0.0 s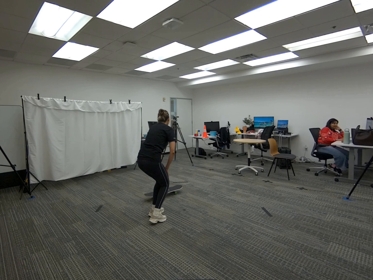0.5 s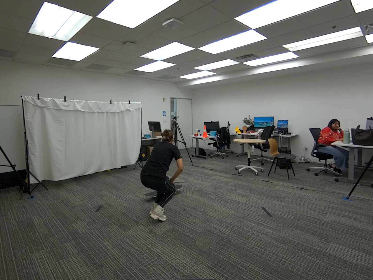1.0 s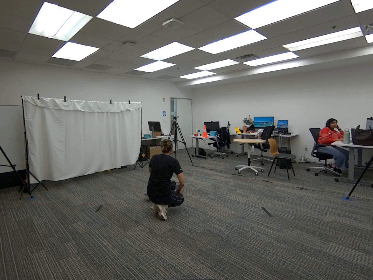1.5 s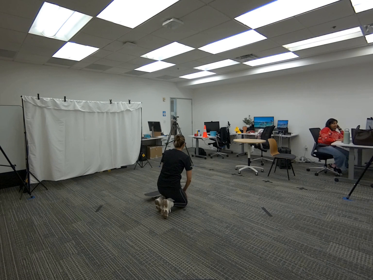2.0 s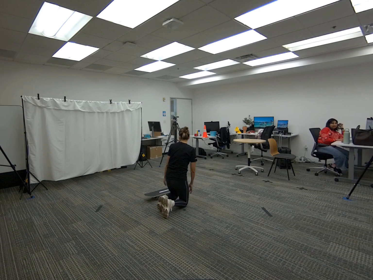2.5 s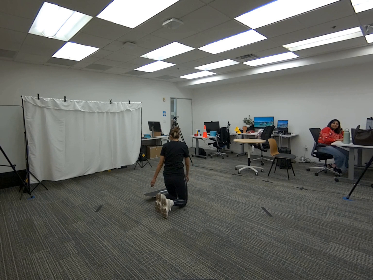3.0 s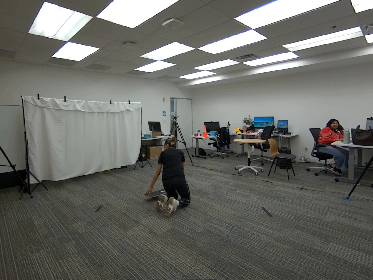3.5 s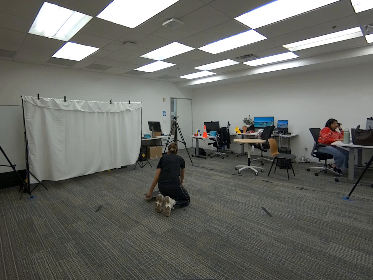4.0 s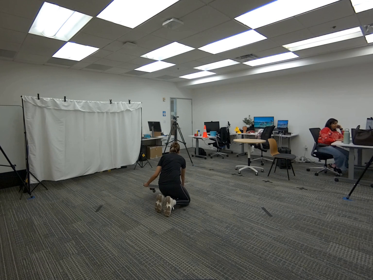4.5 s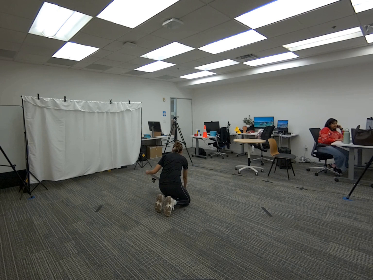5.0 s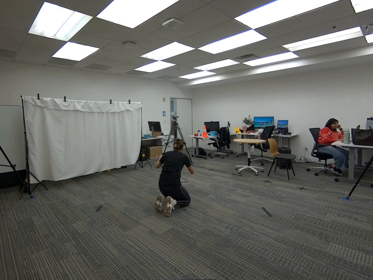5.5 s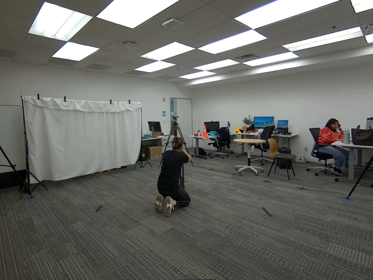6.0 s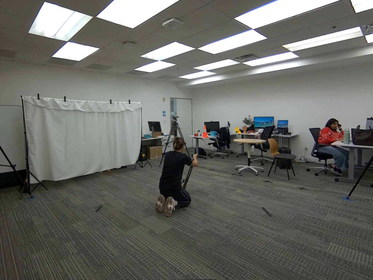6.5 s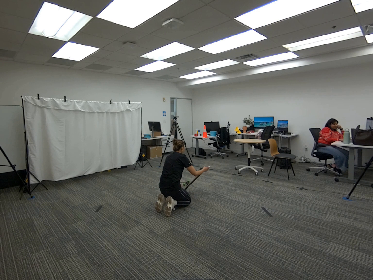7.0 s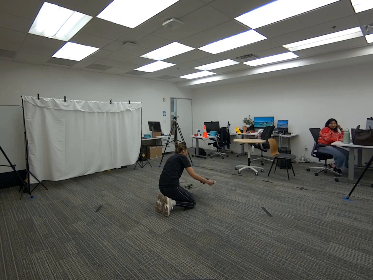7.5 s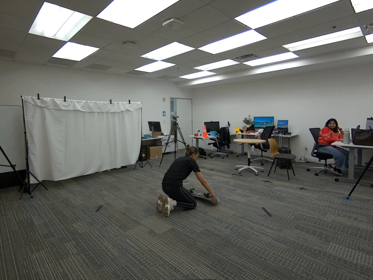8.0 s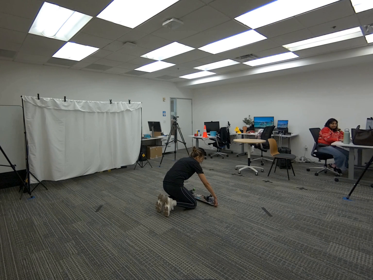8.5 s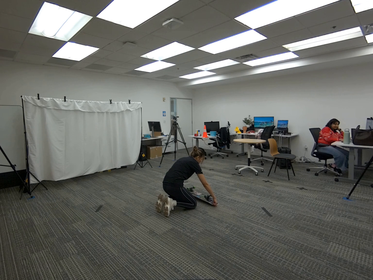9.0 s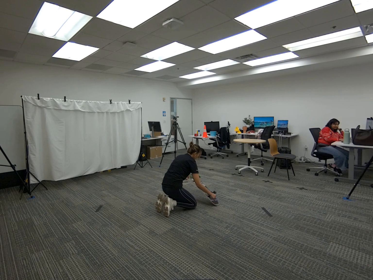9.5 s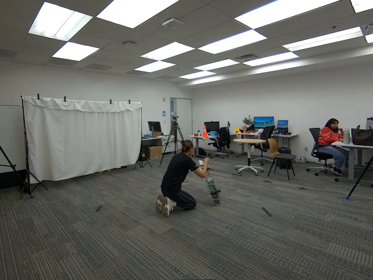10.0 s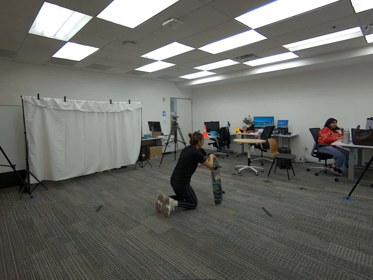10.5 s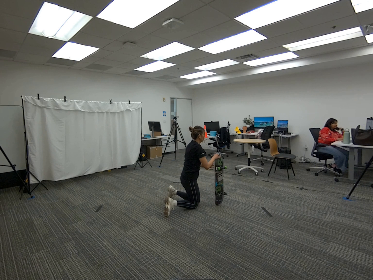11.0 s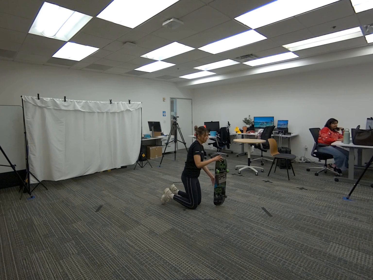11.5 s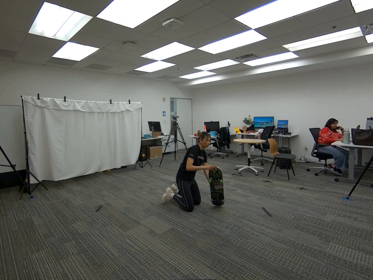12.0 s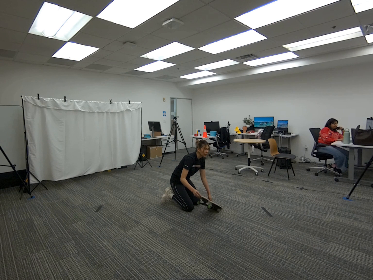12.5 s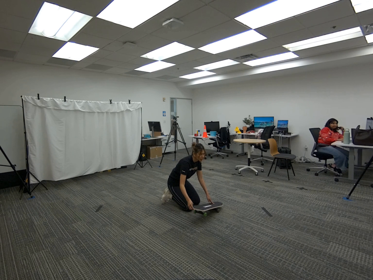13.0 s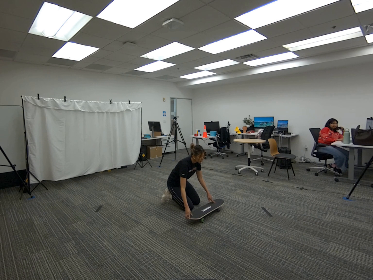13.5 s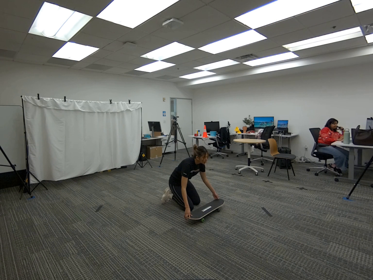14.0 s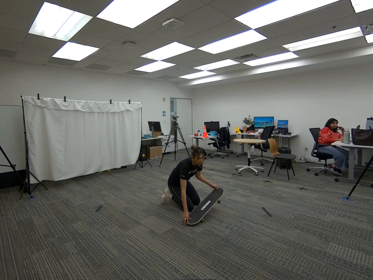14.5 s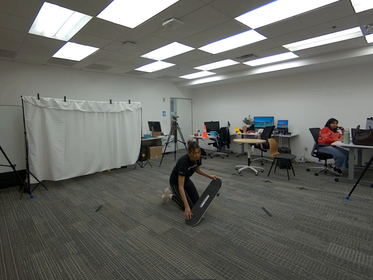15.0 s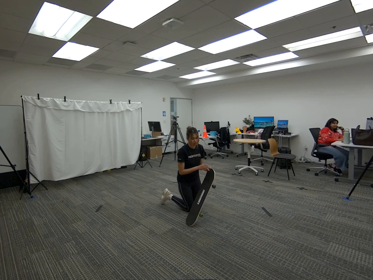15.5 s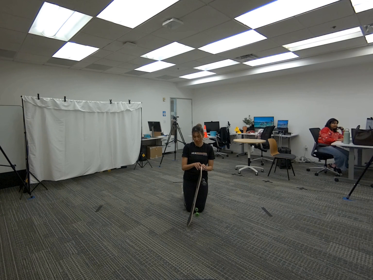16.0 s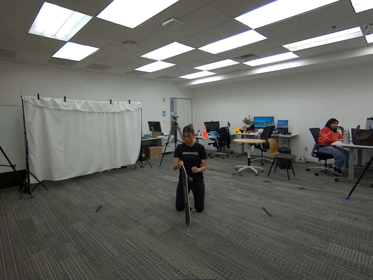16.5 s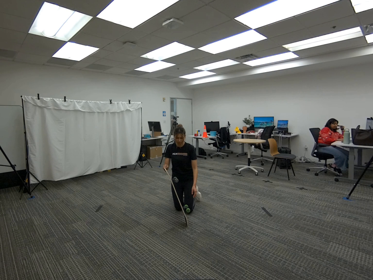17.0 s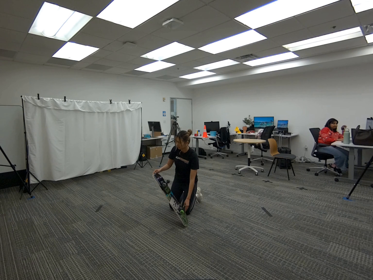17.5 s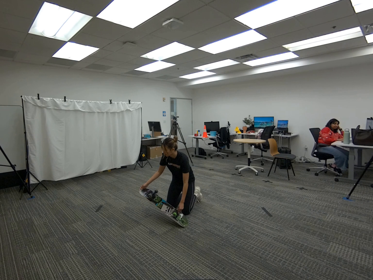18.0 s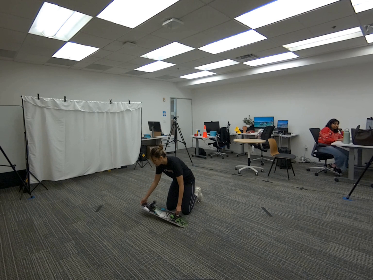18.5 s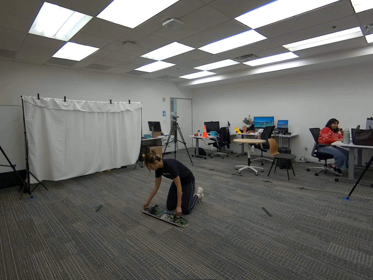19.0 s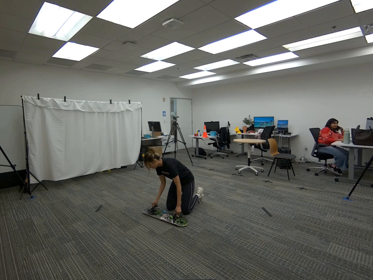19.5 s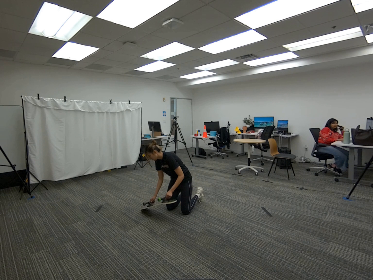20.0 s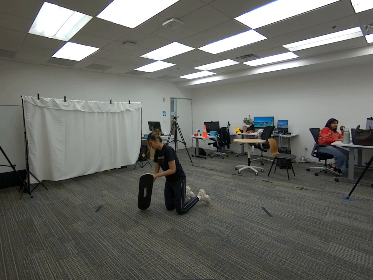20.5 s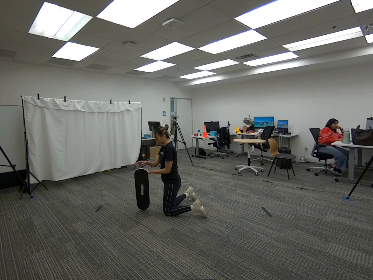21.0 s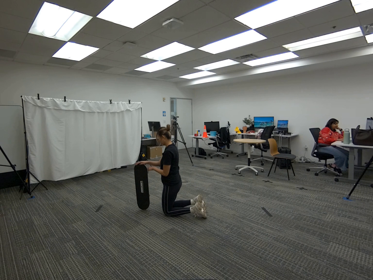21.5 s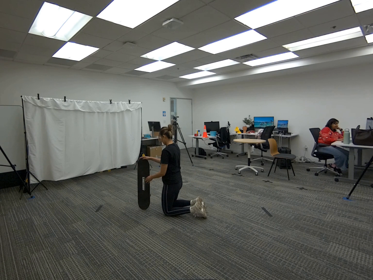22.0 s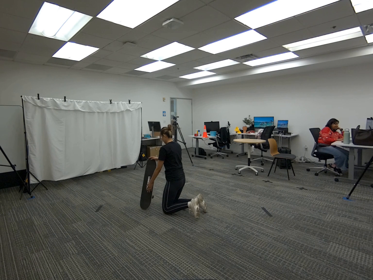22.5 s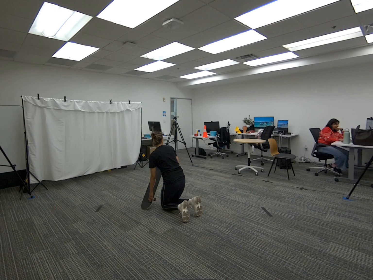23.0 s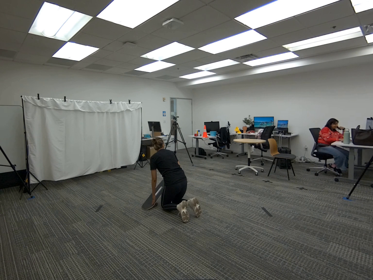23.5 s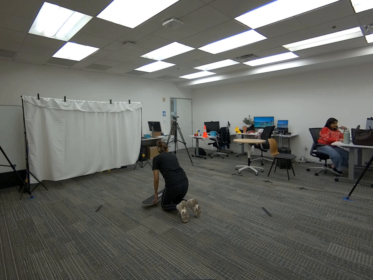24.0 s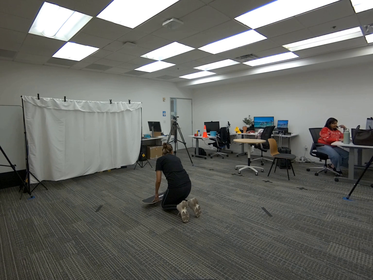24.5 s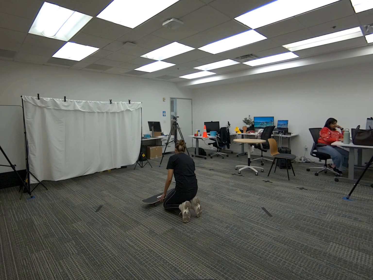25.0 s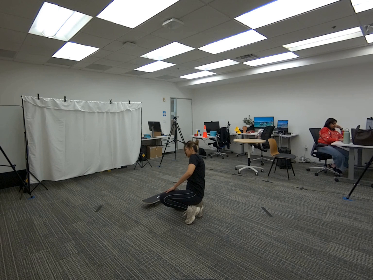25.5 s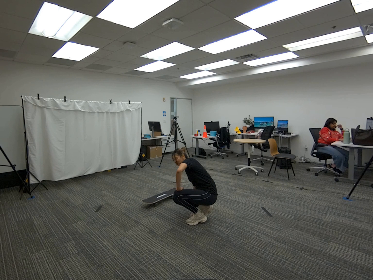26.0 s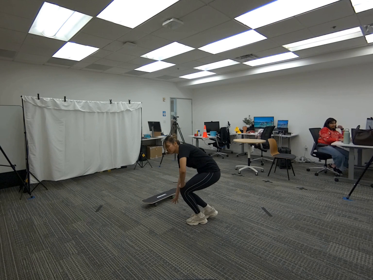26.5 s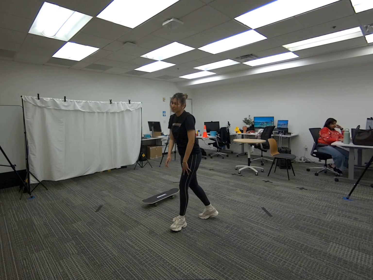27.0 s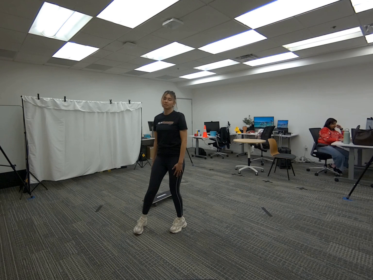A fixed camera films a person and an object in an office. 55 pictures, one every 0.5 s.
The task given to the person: Walk to the skateboard on the ground. Use your hands to rotate the skateboard on the ground within the bounding area.
